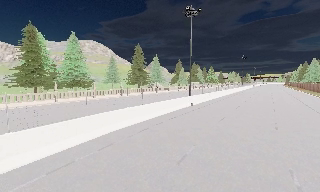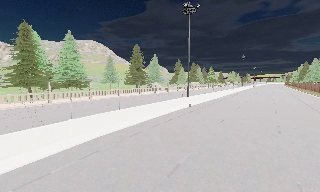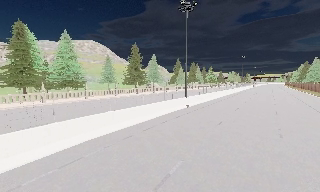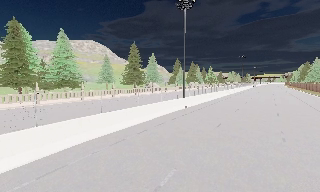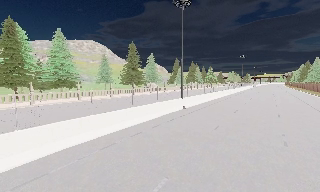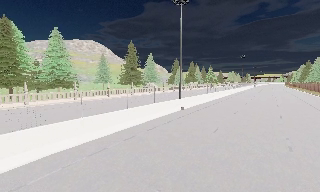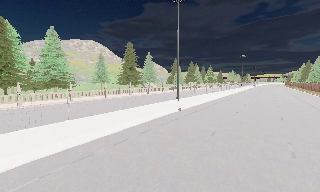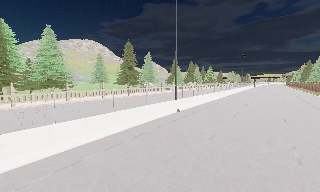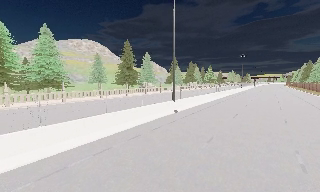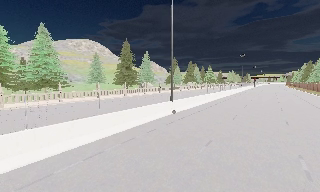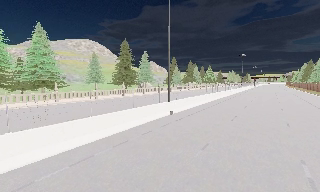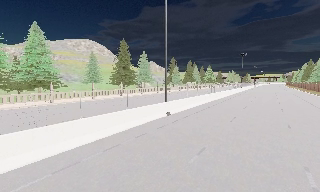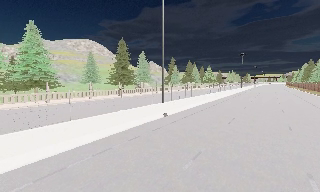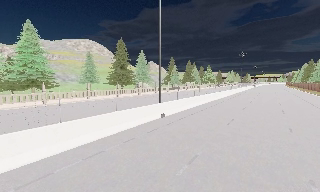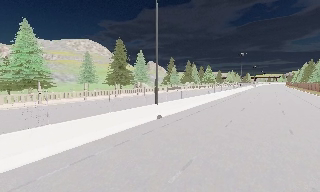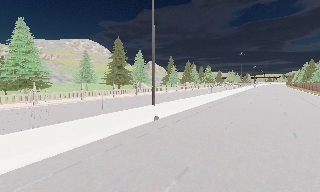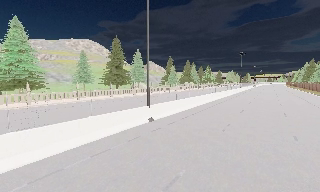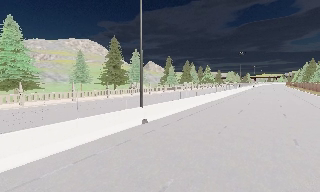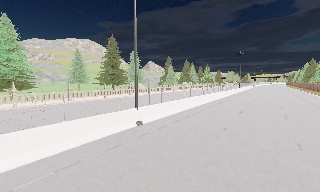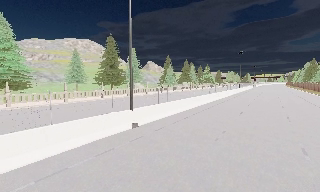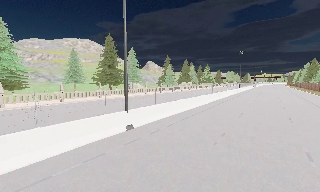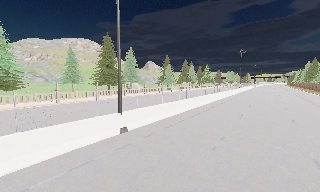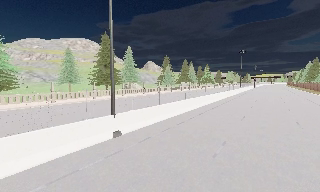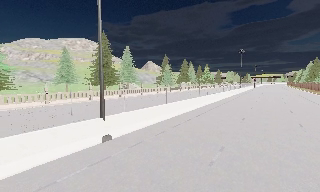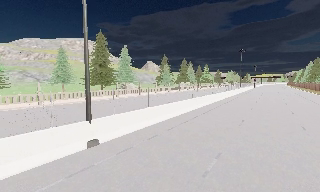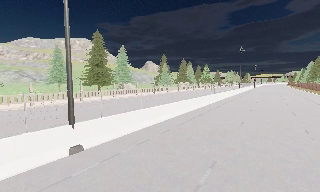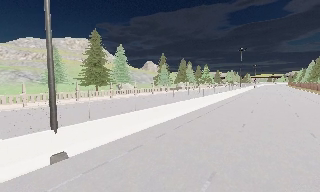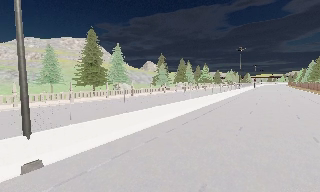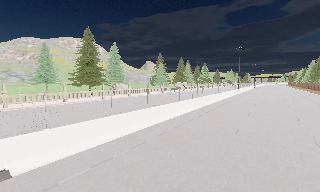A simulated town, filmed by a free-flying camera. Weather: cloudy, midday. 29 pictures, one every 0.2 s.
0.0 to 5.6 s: The camera travels forward and to its right, about 18 m, so what stands in front looms larger.
The film runs forward here.
